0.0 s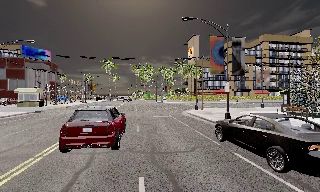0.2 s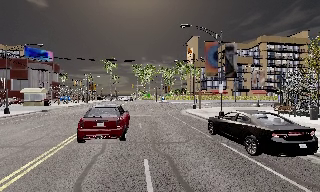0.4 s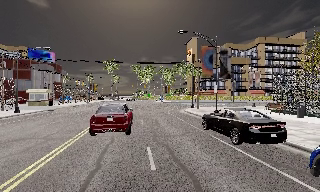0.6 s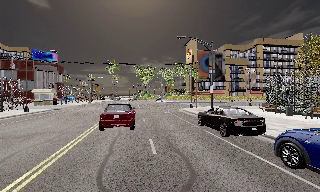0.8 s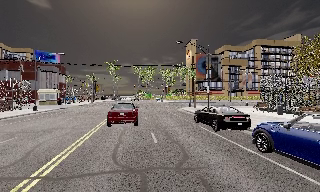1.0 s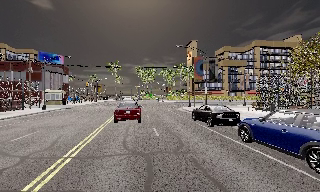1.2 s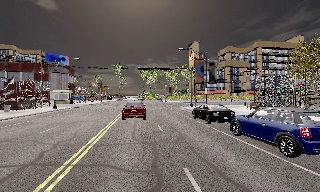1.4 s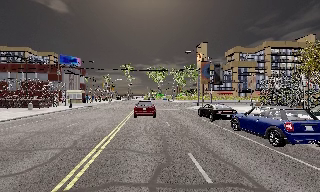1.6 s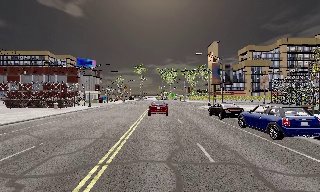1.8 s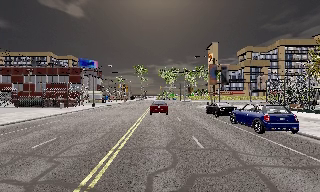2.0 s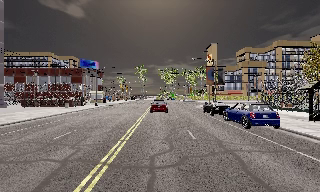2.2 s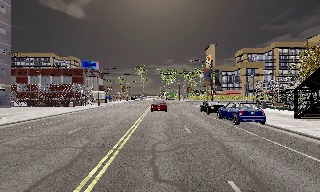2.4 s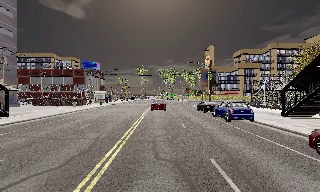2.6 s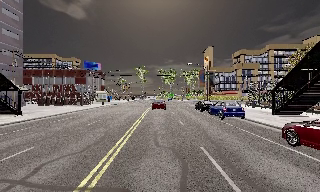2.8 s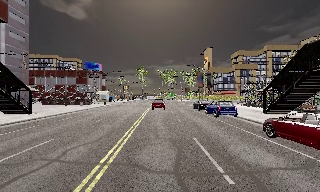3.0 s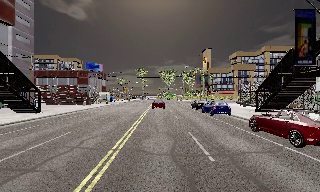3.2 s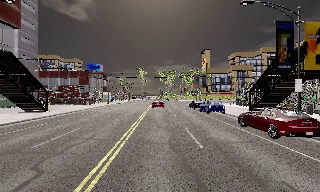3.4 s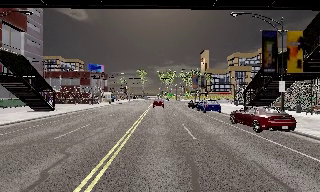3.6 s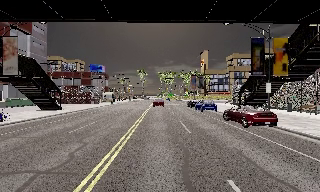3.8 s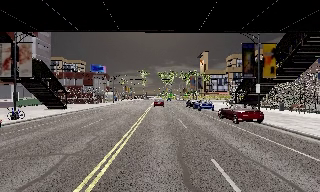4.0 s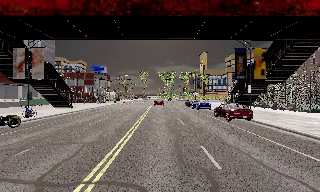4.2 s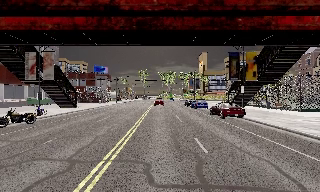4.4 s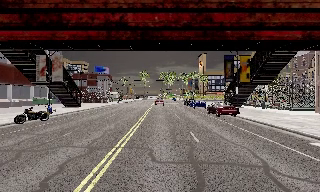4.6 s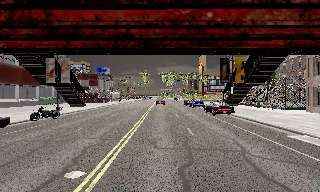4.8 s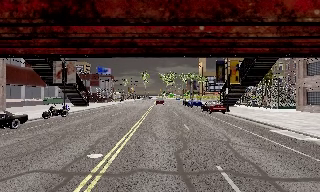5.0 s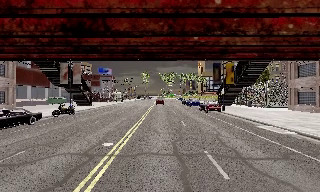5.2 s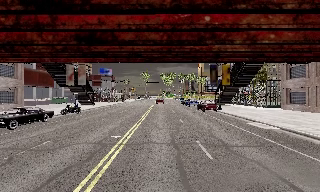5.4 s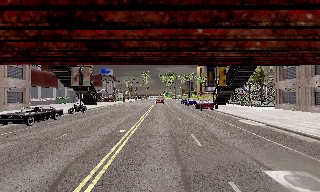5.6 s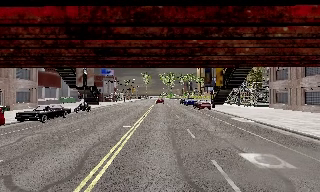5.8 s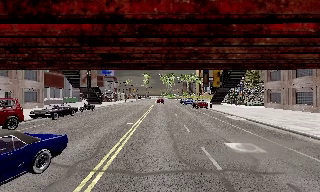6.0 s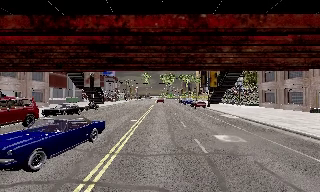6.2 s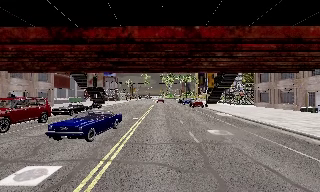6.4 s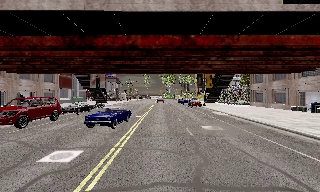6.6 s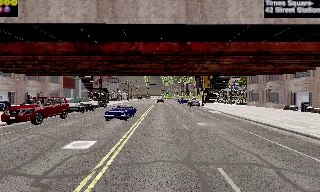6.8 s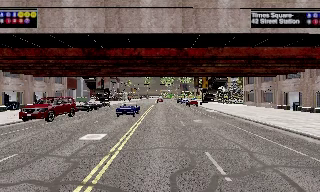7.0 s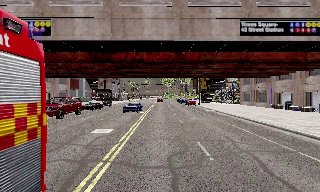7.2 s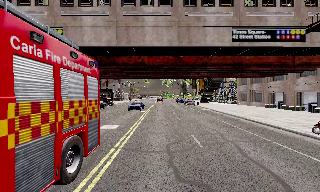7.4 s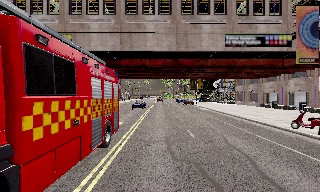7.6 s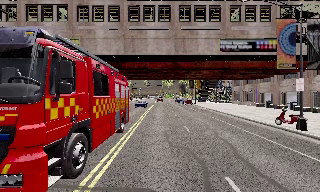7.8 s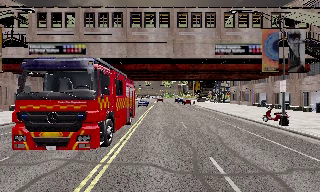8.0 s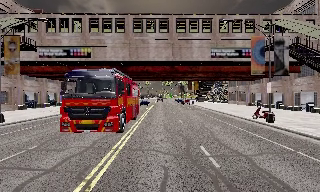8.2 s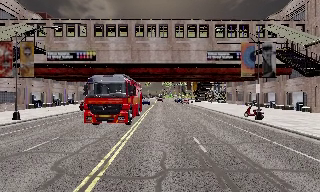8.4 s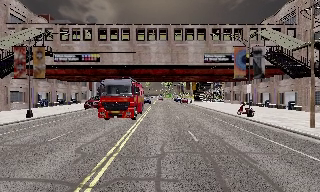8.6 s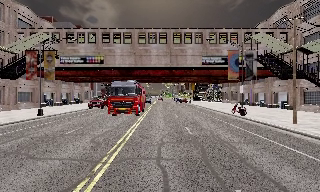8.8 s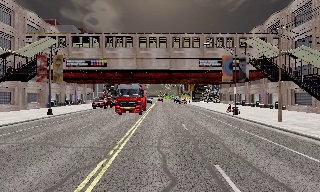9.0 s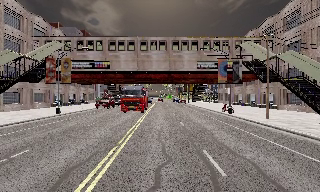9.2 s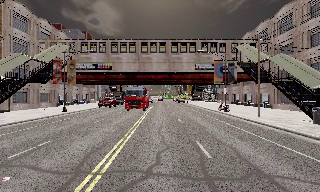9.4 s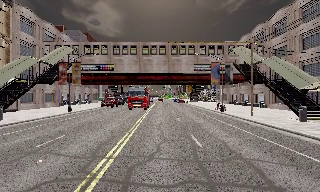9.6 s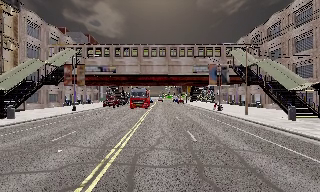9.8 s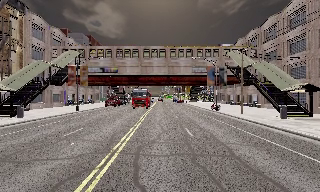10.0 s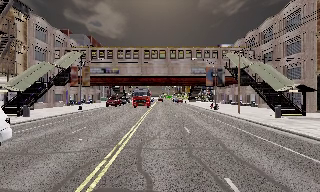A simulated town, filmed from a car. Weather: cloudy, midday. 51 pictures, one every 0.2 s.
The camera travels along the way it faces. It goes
backward.
0.0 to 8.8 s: The camera travels backward, about 60 m, so what stands in front gets smaller.
8.8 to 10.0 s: The camera travels backward, about 7 m, so what stands in front gets smaller. It loses speed.
The film runs backward here.
